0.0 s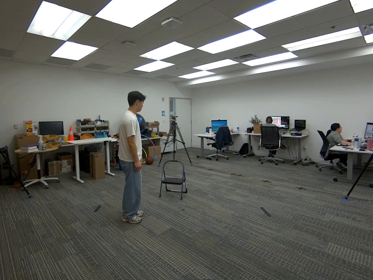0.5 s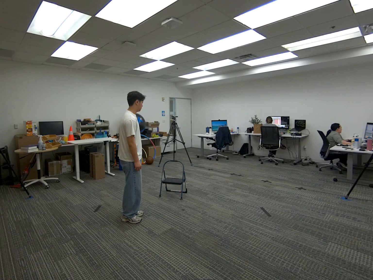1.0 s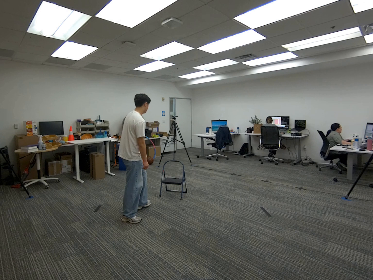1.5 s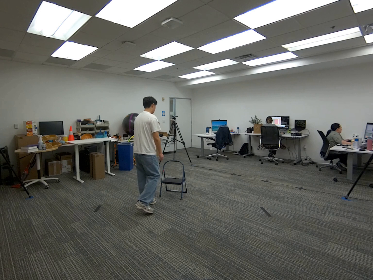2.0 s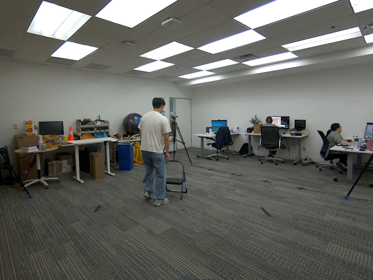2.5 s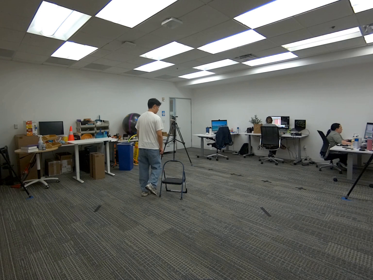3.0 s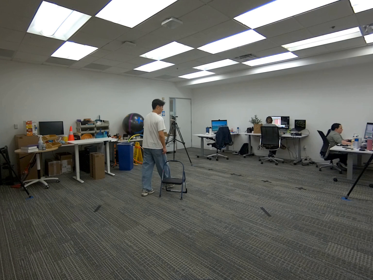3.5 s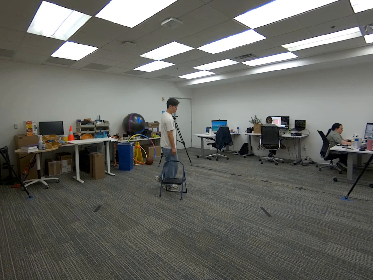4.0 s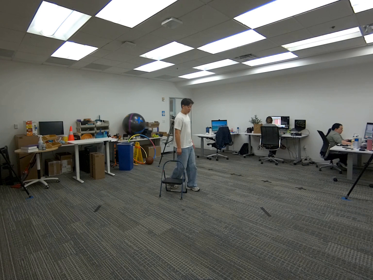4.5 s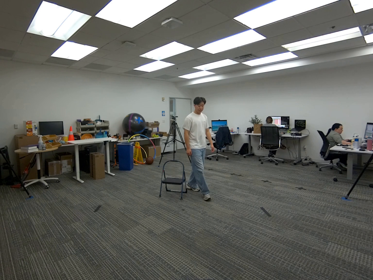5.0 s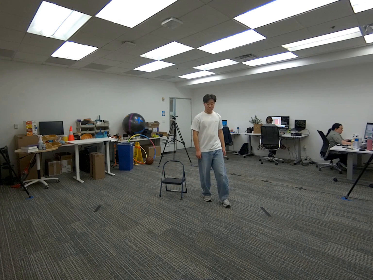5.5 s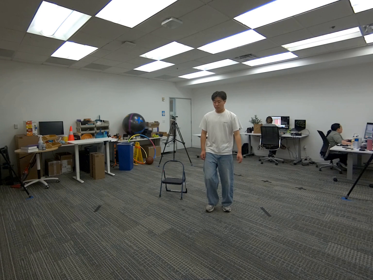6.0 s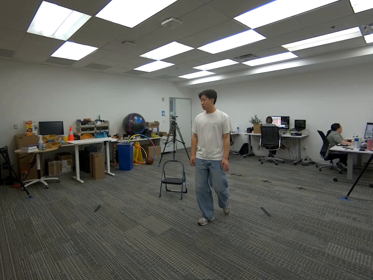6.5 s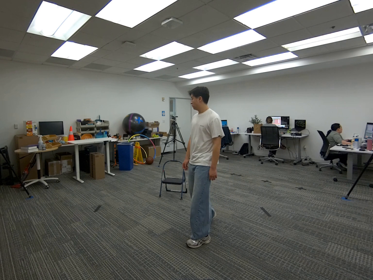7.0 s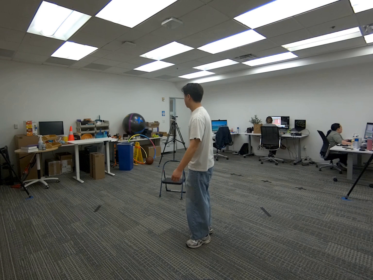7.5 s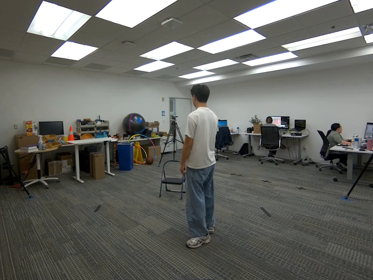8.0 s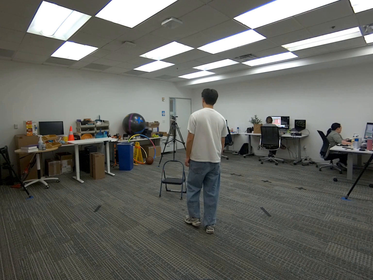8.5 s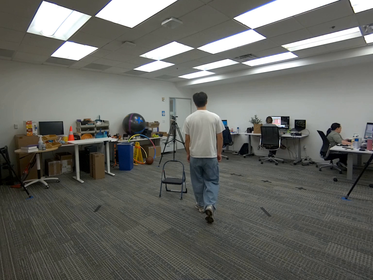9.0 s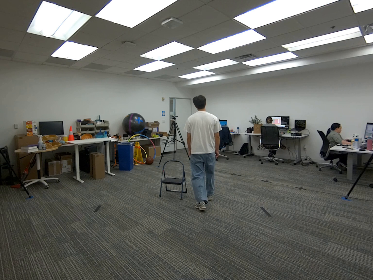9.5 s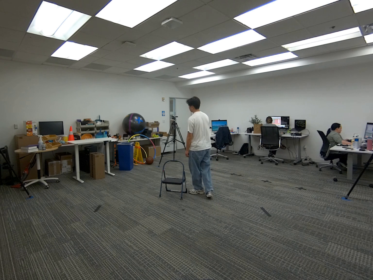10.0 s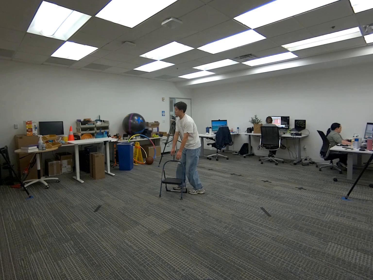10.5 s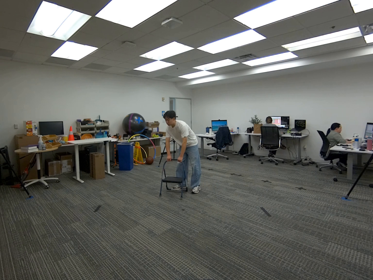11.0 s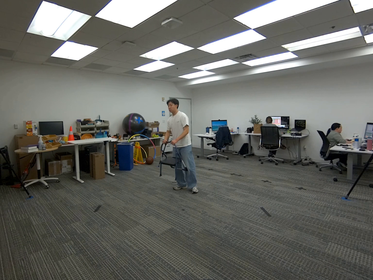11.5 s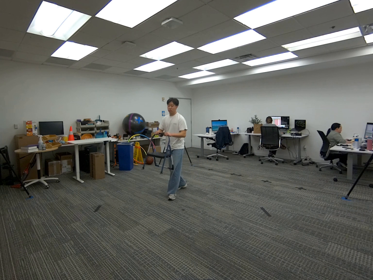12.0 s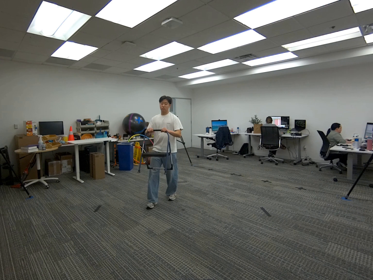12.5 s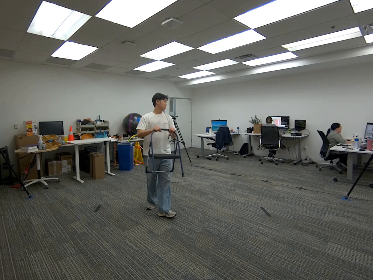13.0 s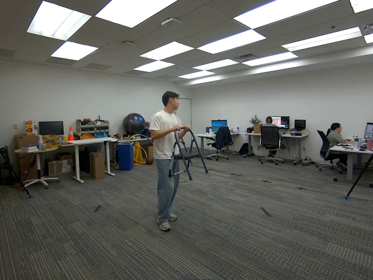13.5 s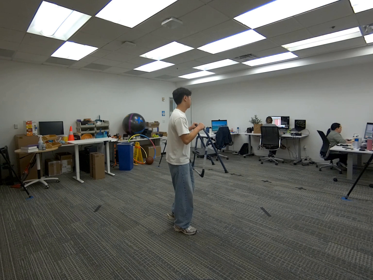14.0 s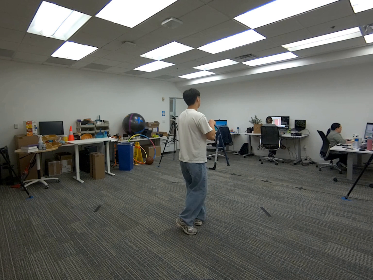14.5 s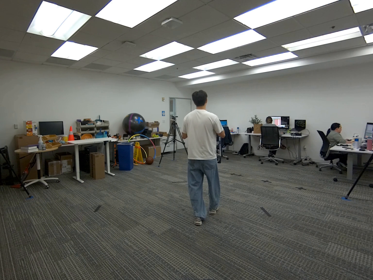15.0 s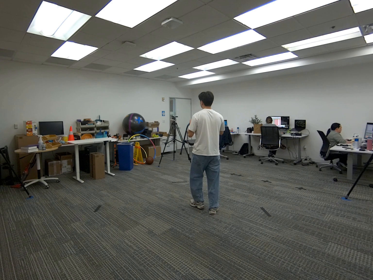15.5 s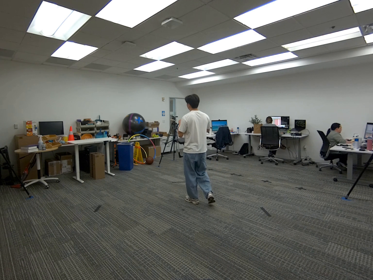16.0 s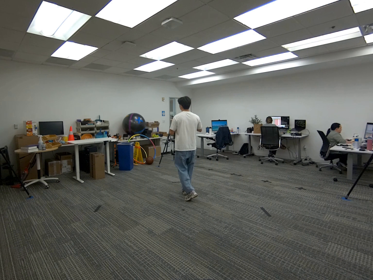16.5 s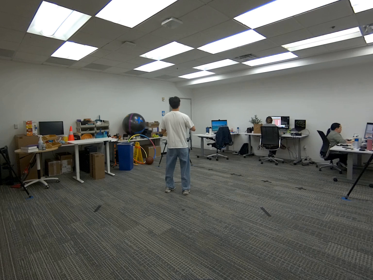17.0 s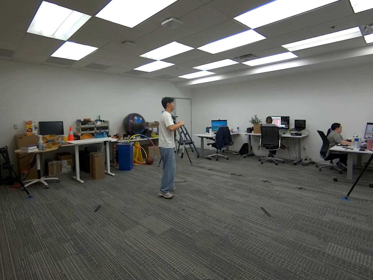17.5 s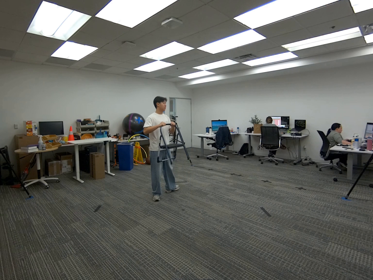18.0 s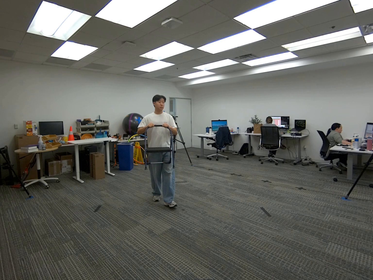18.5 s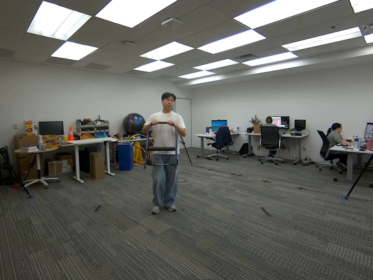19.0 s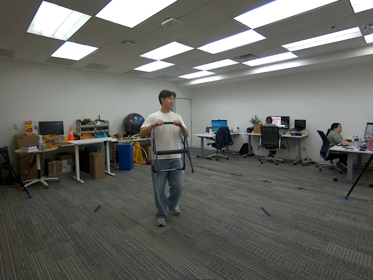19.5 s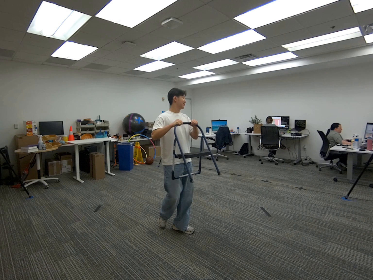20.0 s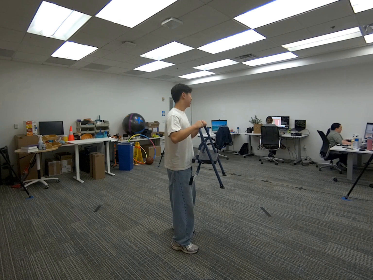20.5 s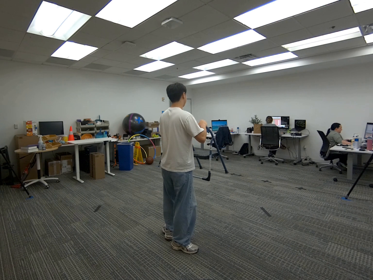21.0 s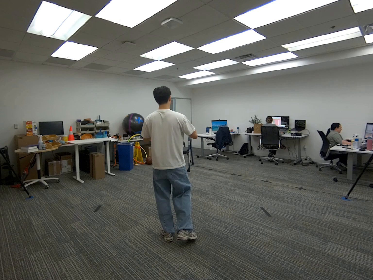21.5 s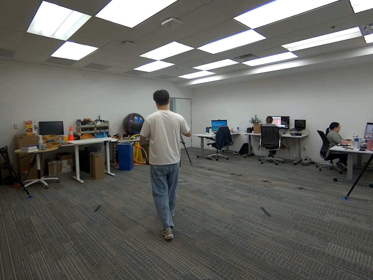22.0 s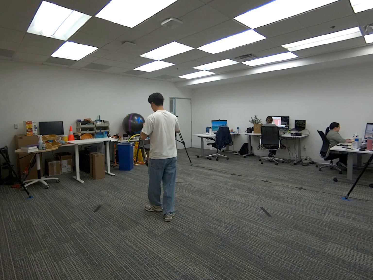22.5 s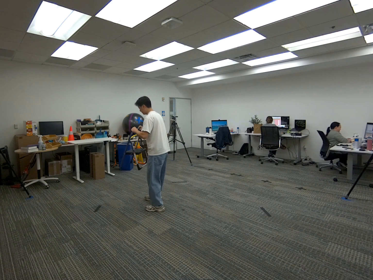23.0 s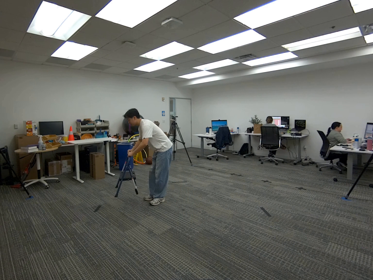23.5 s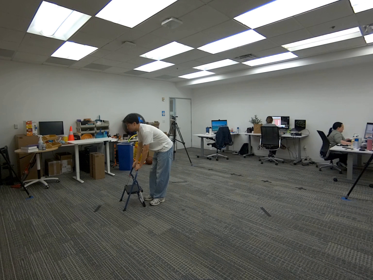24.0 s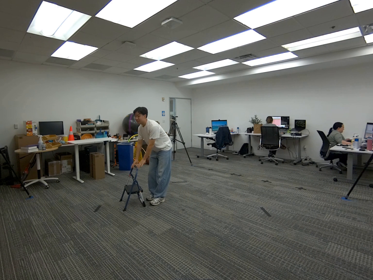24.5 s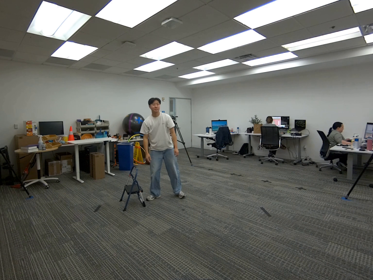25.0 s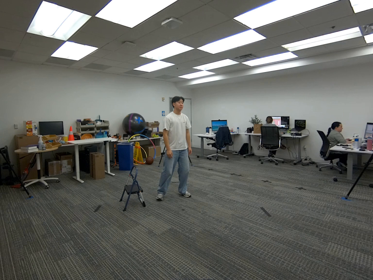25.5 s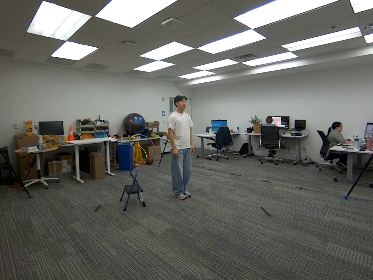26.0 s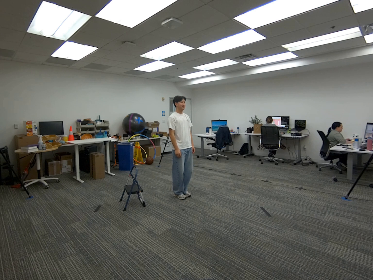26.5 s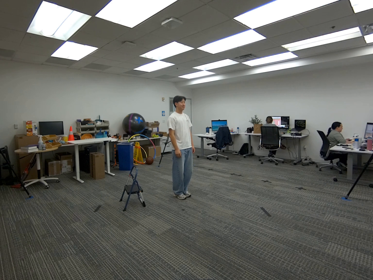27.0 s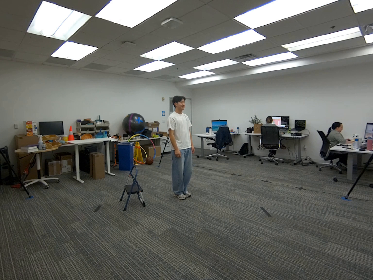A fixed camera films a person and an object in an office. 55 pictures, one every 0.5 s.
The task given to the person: Walk over to the step ladder and pick up the step ladder and move the step ladder to a different location.
